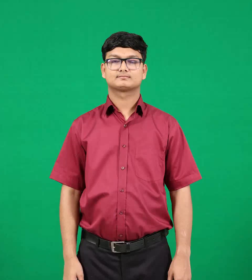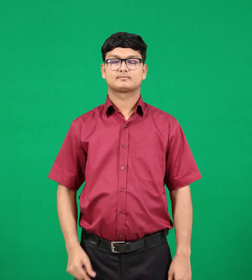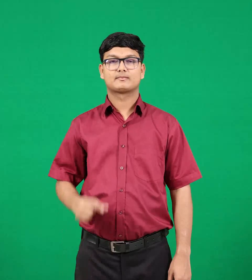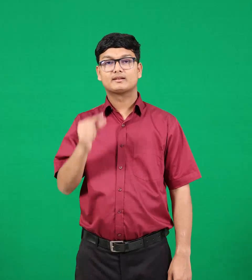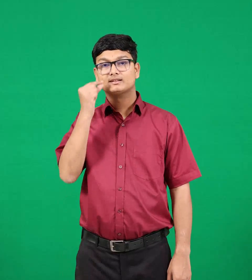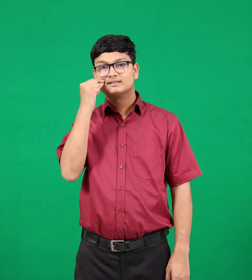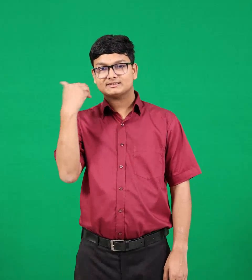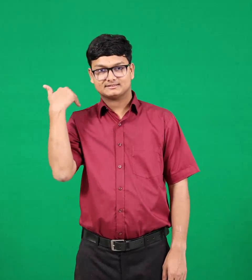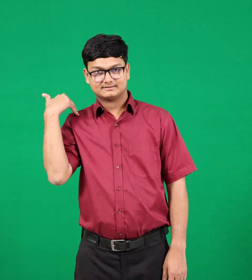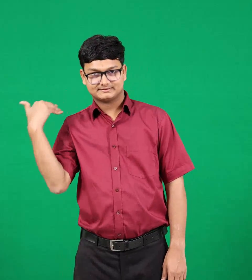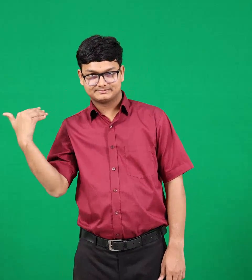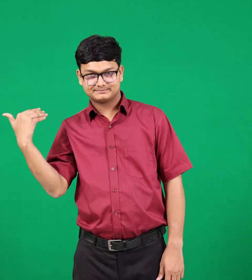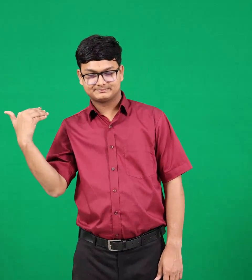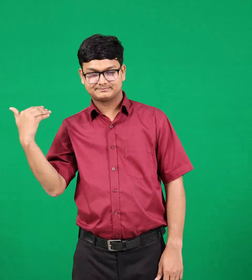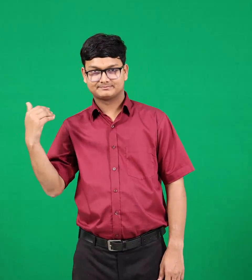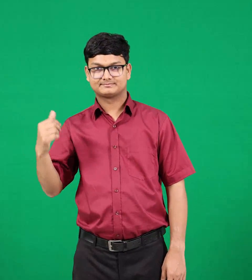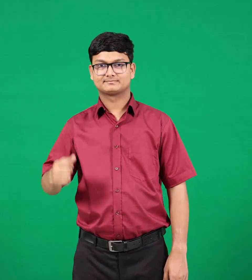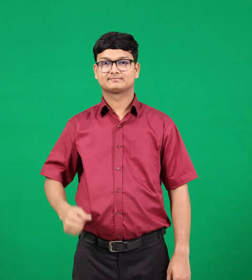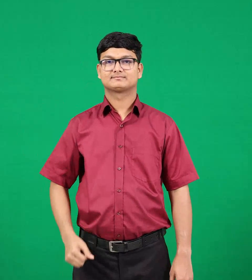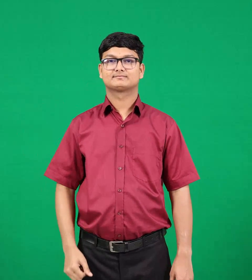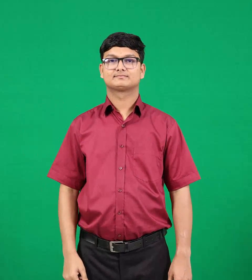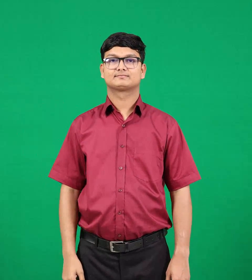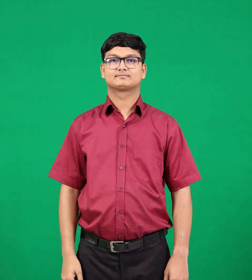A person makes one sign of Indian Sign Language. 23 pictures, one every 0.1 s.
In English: brother
